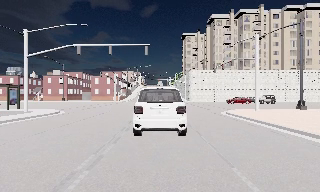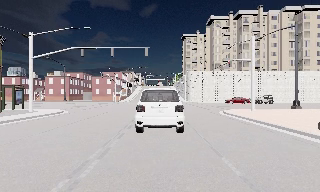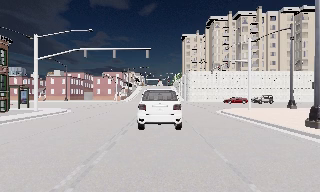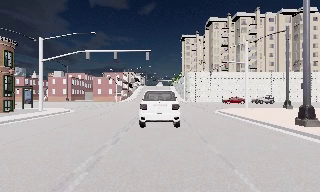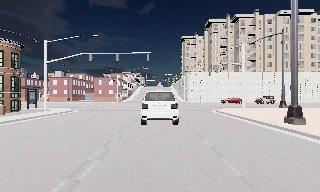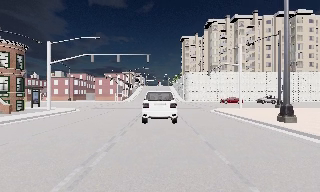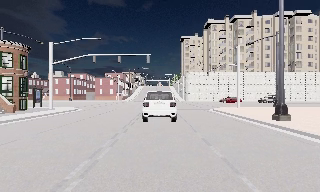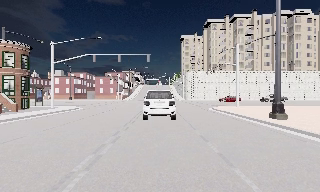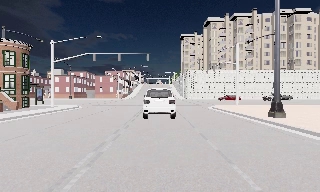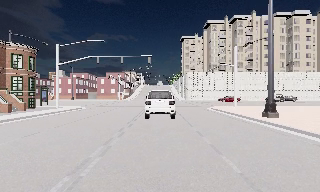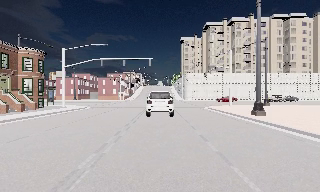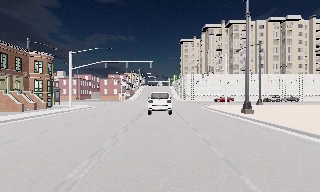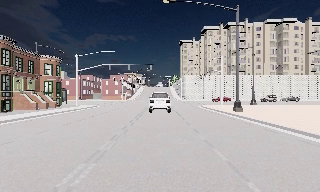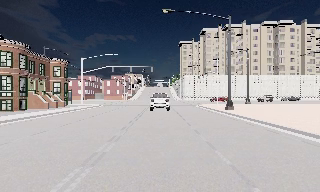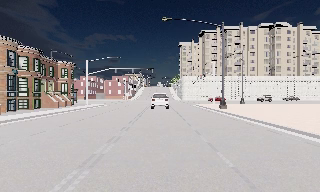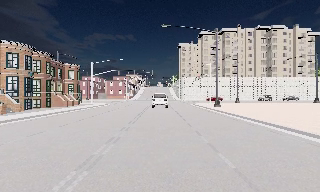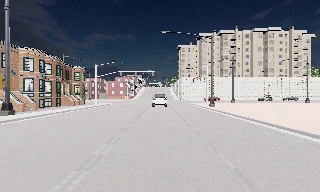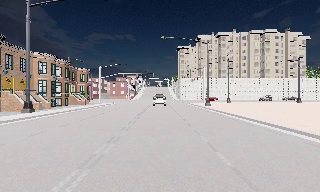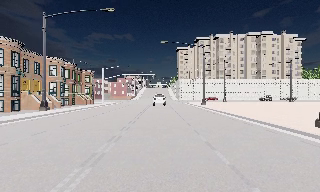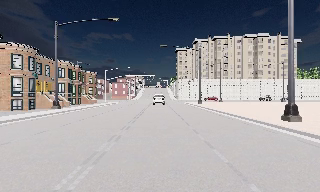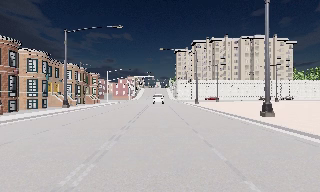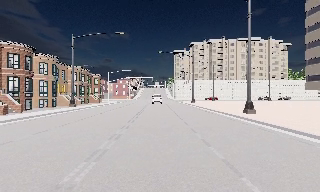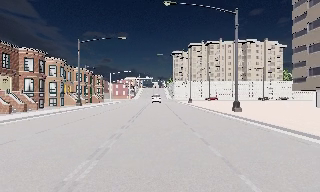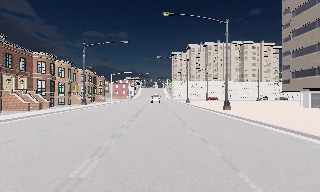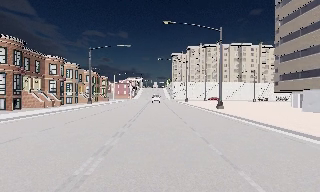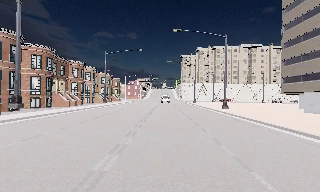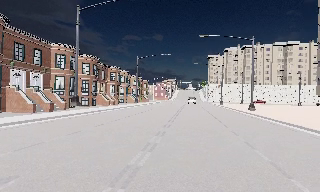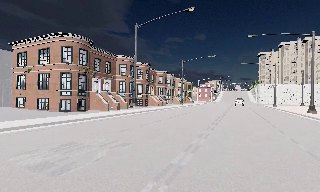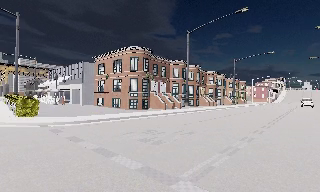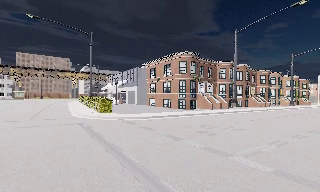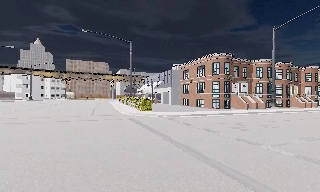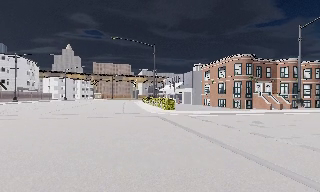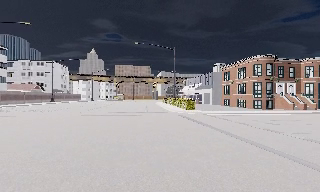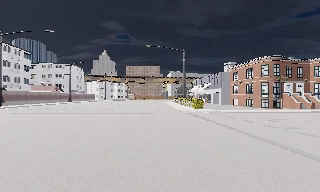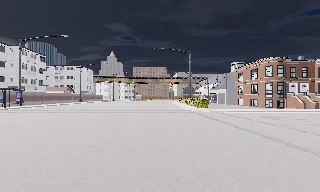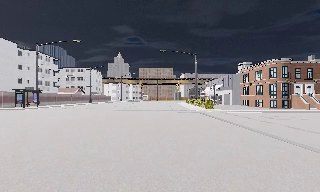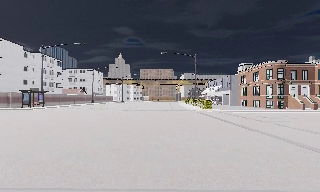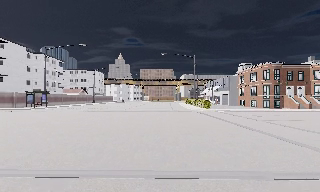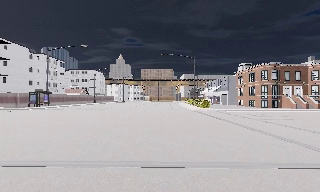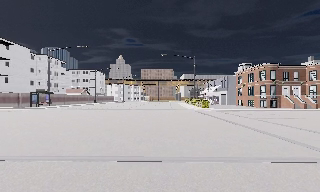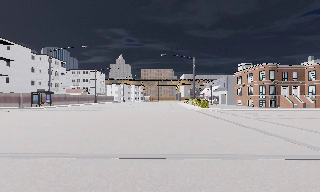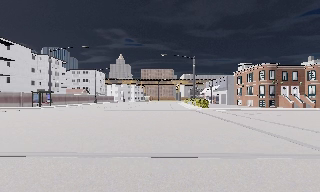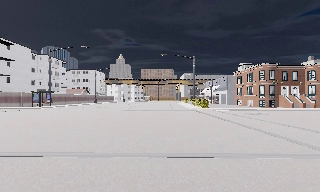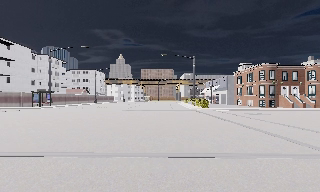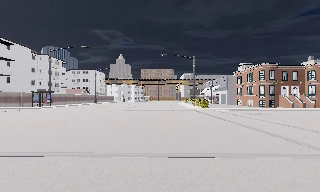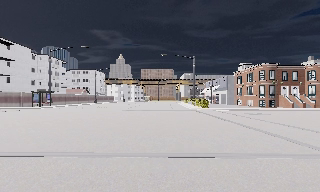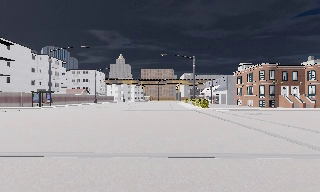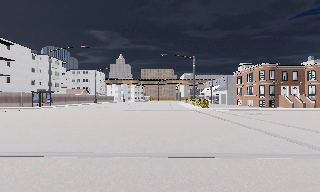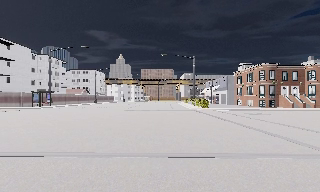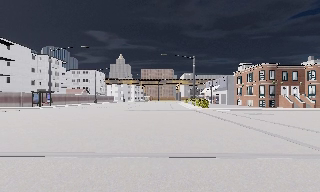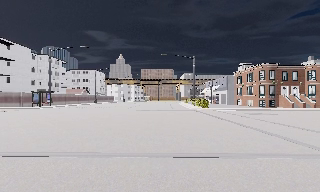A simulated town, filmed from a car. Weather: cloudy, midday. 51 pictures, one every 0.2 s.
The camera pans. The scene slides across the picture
to the right.
The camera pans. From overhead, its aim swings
counterclockwise.
0.0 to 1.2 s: The camera travels backward, about 3.5 m, so what stands in front gets smaller.
1.2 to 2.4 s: The camera travels backward, about 6 m, so what stands in front gets smaller. It gains speed.
2.4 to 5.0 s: The camera travels backward, about 25 m, so what stands in front gets smaller.
5.0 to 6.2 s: The scene slides to the right, as the camera pans about 75 degrees to its left. It travels backward, about 11 m.
6.2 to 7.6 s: The camera swings to its left by about 15 degrees, and the scene slides to the right. It travels backward, about 8 m, so what stands in front gets smaller. It loses speed.
7.6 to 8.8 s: The camera travels backward, about 0.5 m, so what stands in front gets smaller. It loses speed.
8.8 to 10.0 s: The camera keeps its place and its aim.
The film runs backward here.
